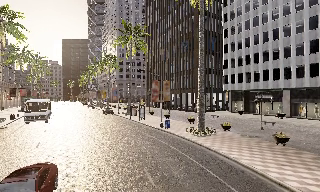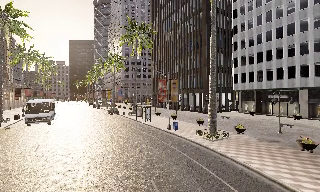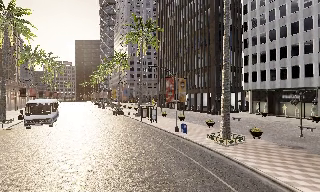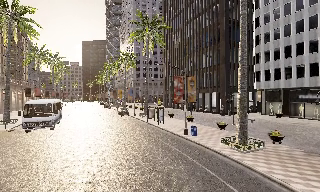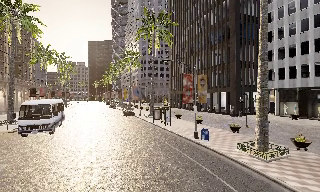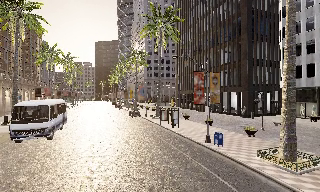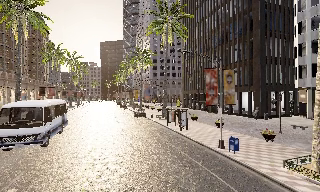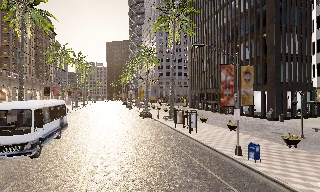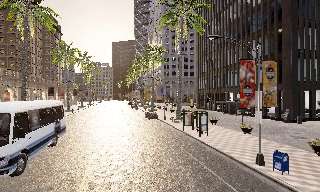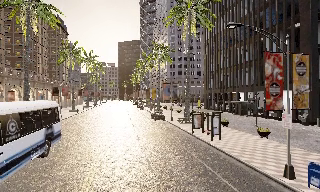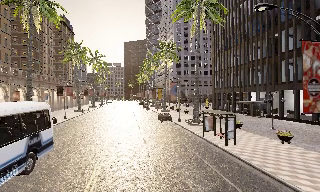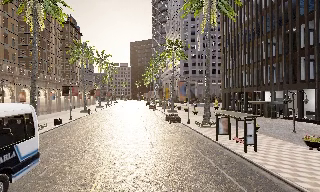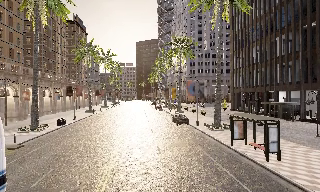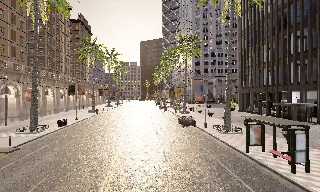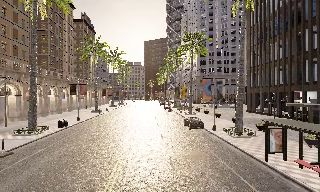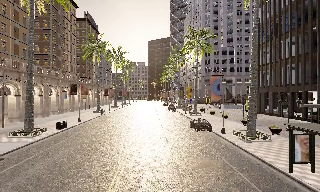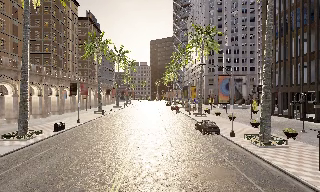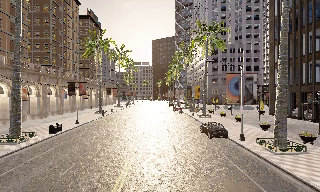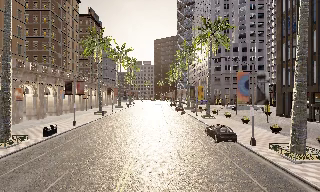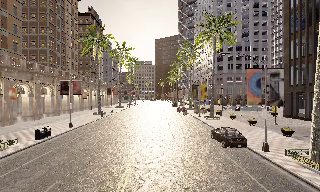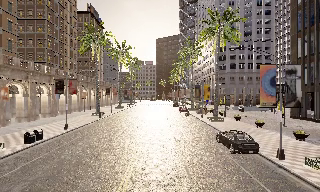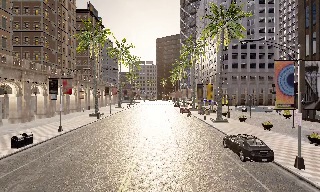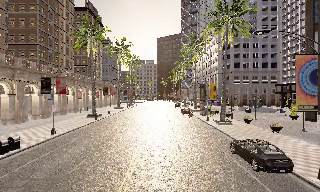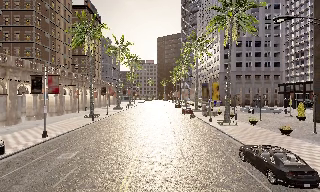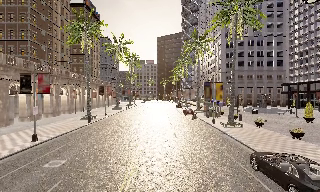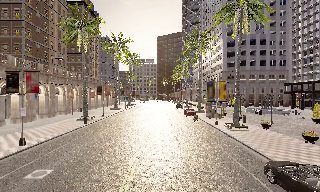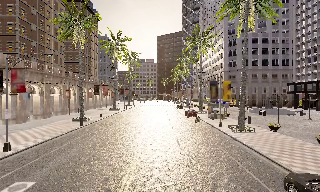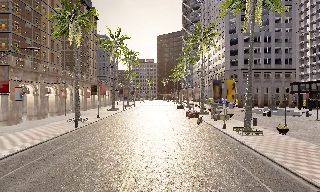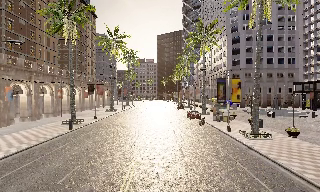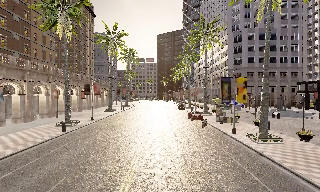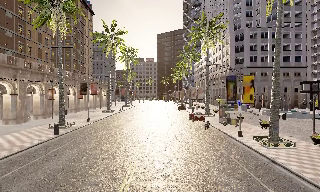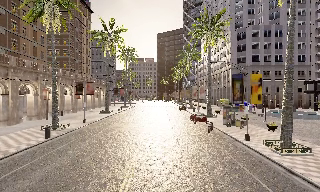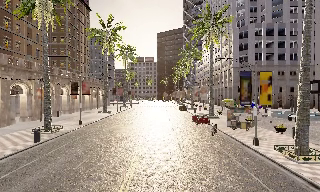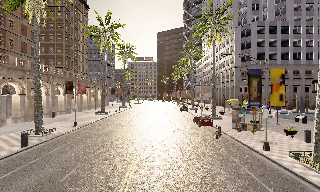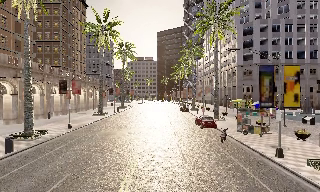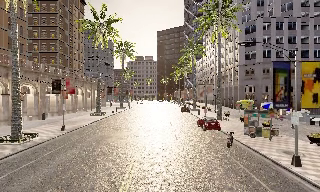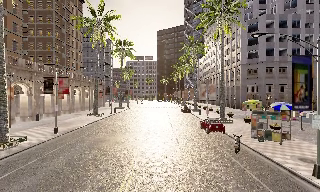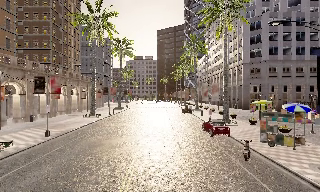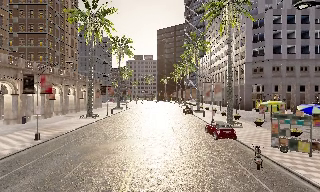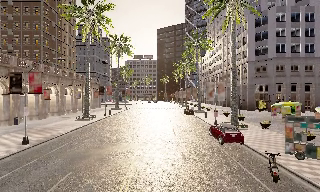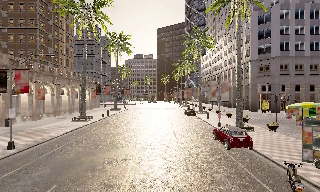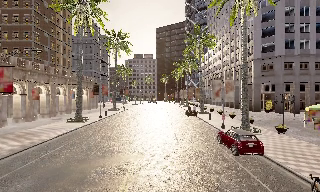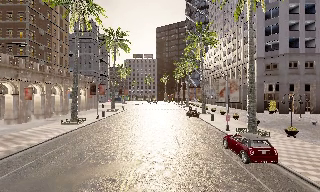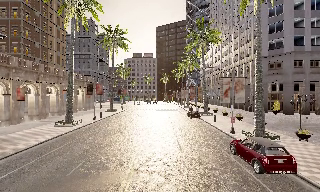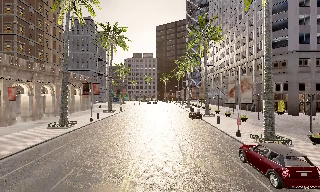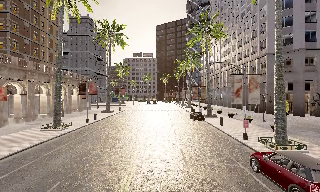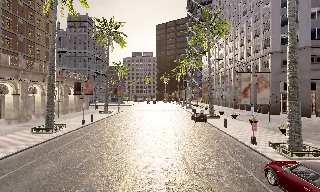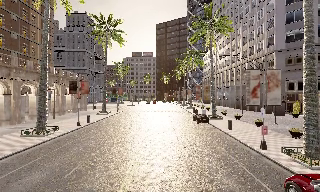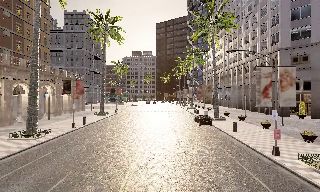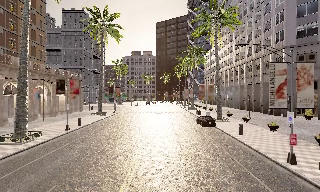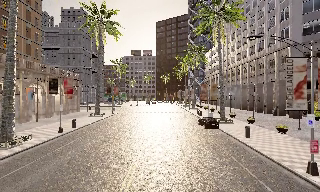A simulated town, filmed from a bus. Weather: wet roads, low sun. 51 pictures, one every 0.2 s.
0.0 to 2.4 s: The camera swings to its left by about 25 degrees, and the scene slides to the right. It travels forward, about 17 m, so what stands in front looms larger.
2.4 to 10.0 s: The camera travels forward, about 55 m, so what stands in front looms larger.
The film runs forward here.
